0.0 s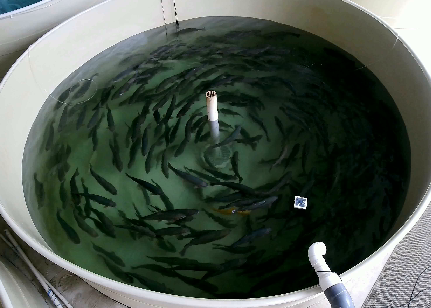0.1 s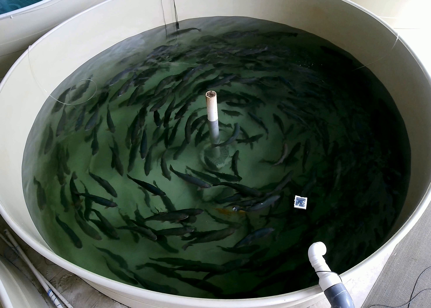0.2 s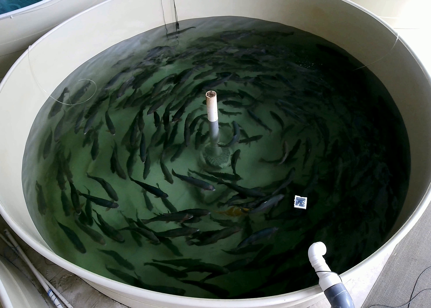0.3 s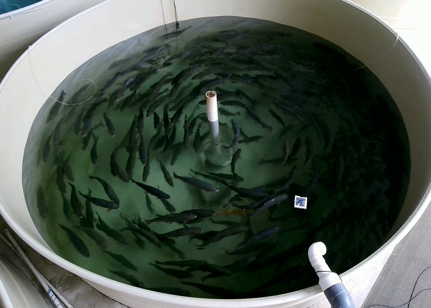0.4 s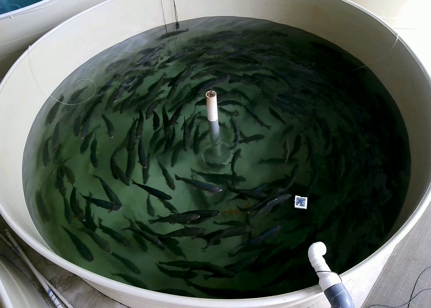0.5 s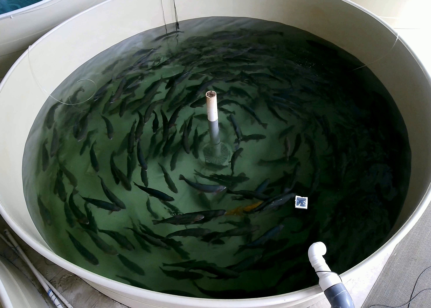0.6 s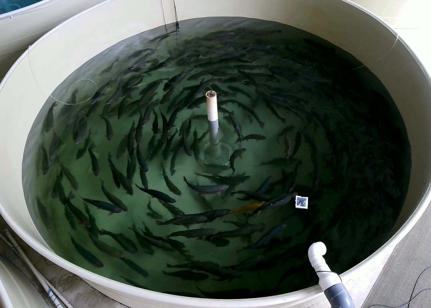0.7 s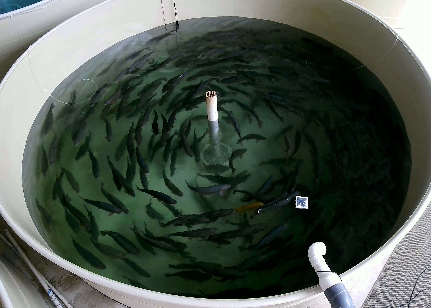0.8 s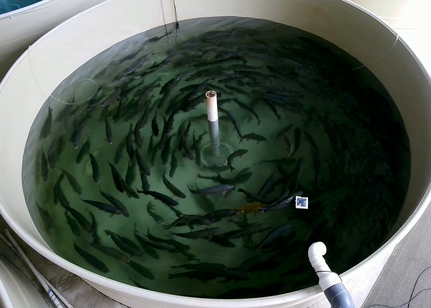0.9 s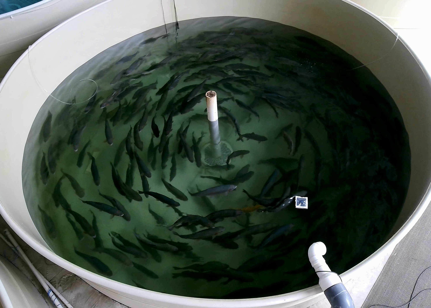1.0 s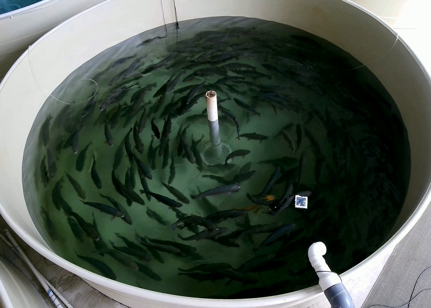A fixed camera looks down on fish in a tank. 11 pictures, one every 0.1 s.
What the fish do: Normal cruising.
